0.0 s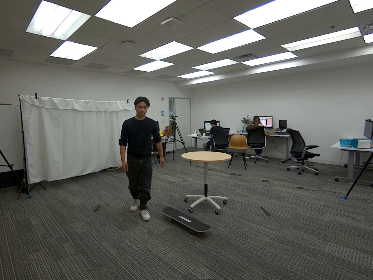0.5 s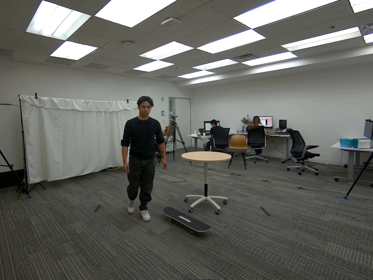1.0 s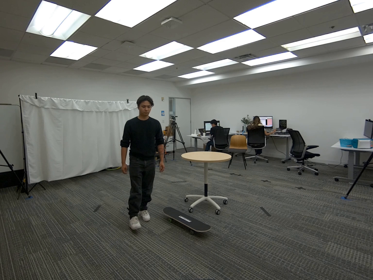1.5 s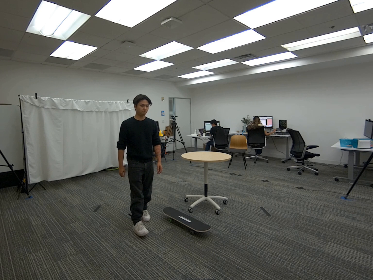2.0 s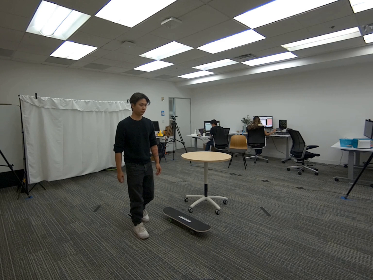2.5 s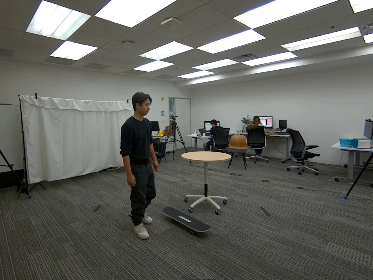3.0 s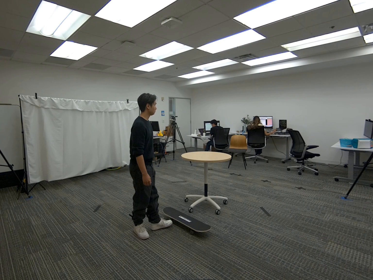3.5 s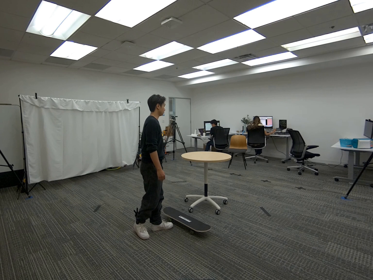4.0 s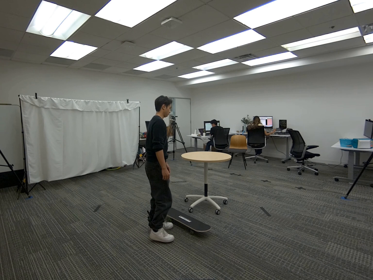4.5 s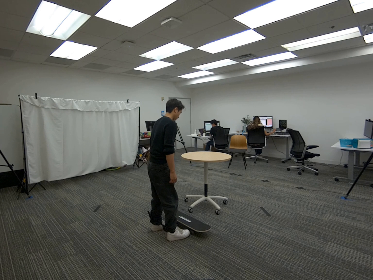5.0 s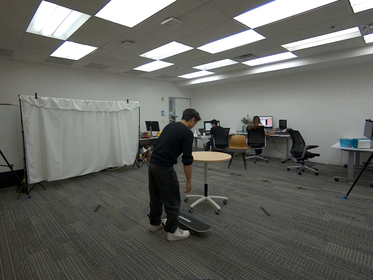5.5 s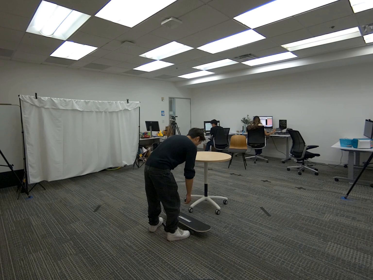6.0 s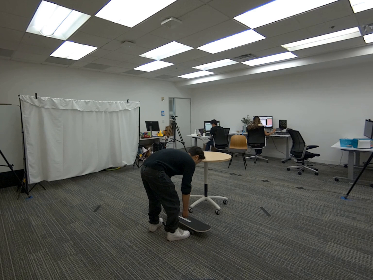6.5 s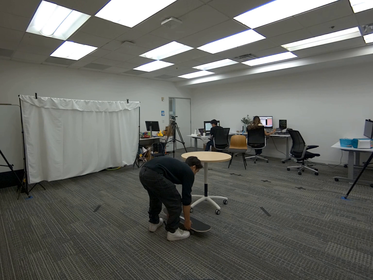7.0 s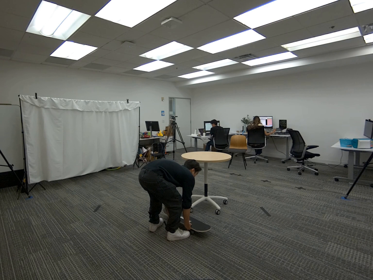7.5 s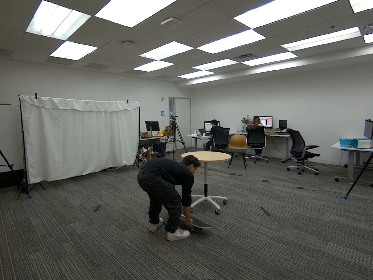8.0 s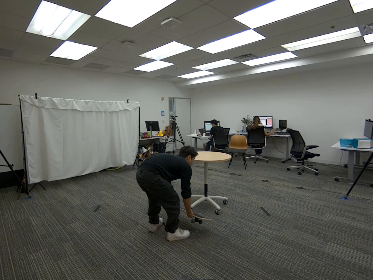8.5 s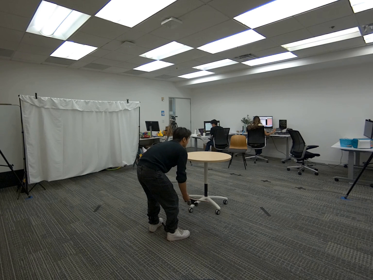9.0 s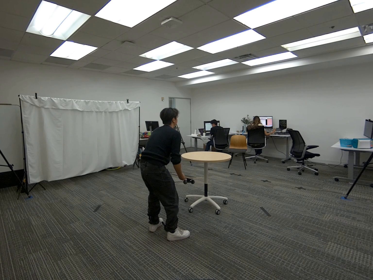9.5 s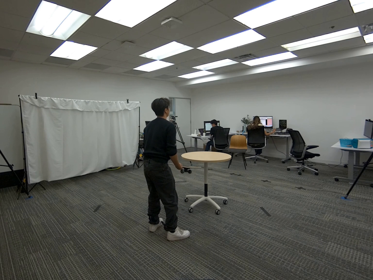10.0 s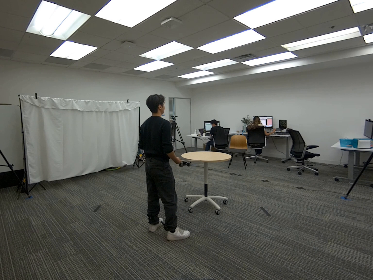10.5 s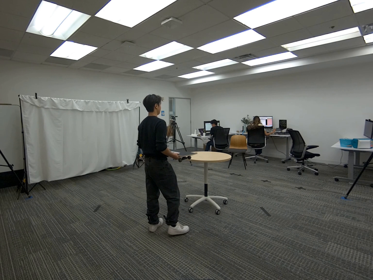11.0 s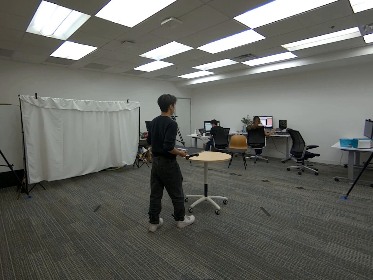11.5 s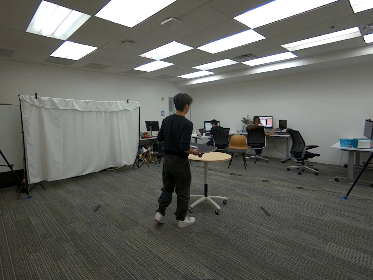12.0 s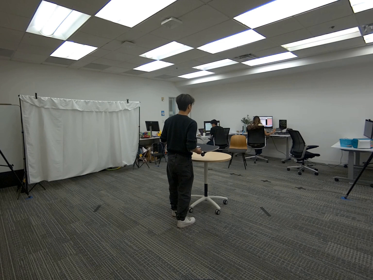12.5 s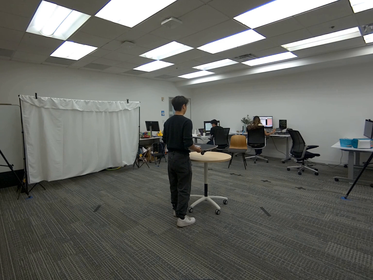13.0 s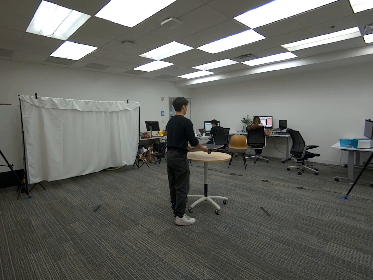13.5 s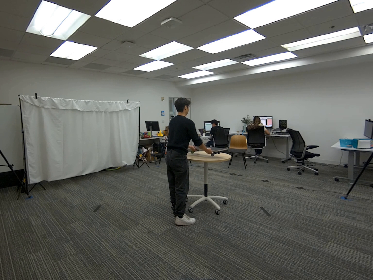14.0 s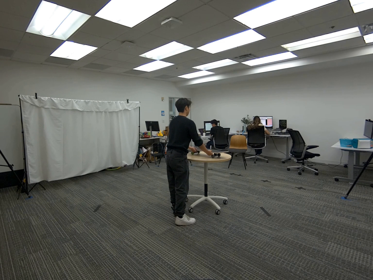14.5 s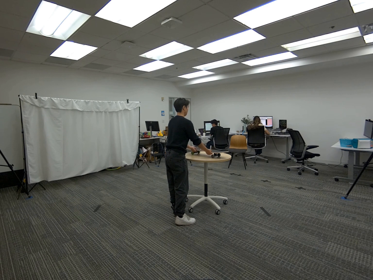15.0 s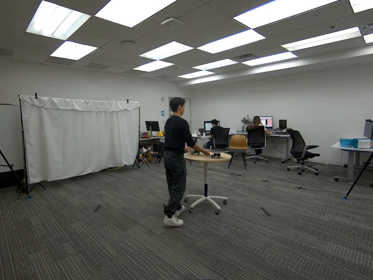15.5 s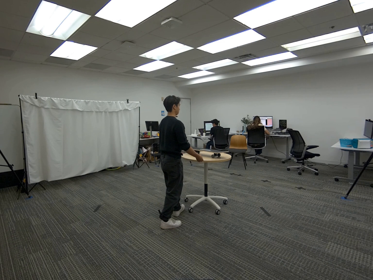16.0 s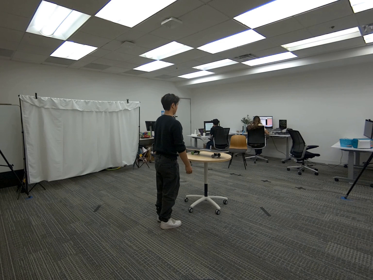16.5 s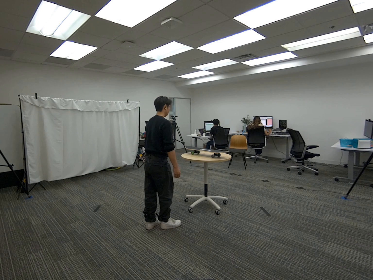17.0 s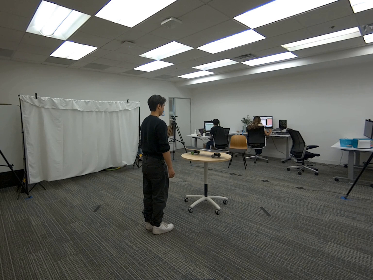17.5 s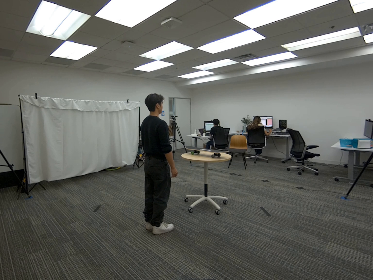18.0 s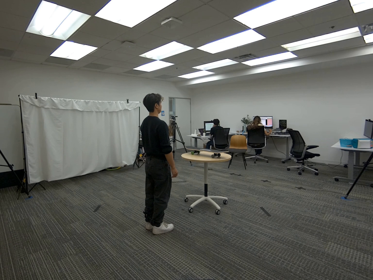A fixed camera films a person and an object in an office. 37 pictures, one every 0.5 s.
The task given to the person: Walk to the skateboard on the ground. Pick up the skateboard with both hands and place the skateboard on the round table.
